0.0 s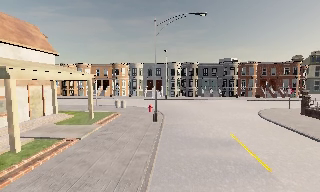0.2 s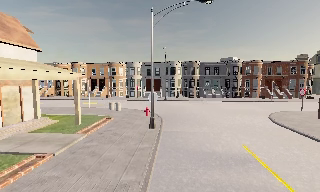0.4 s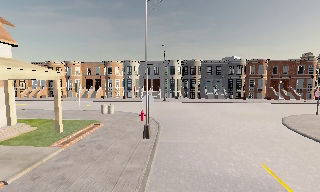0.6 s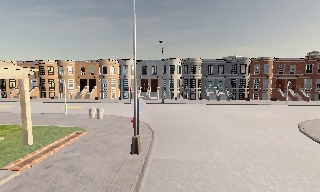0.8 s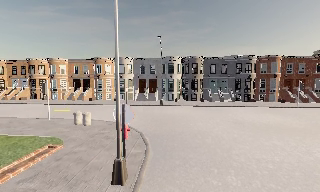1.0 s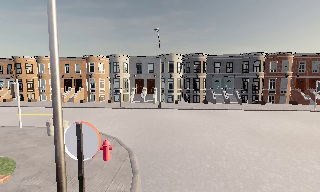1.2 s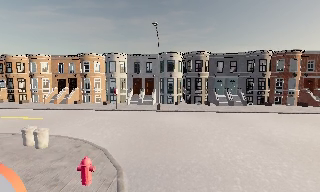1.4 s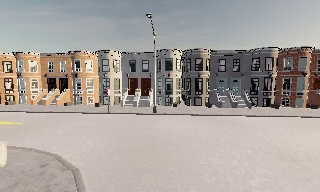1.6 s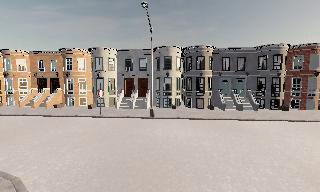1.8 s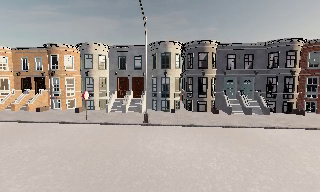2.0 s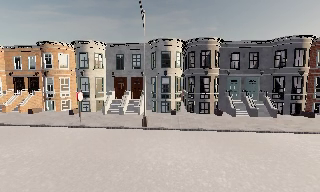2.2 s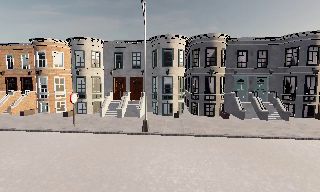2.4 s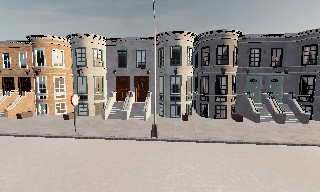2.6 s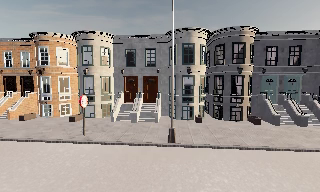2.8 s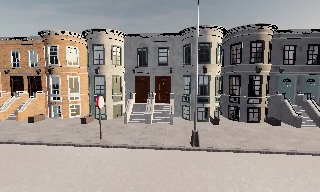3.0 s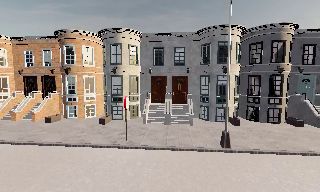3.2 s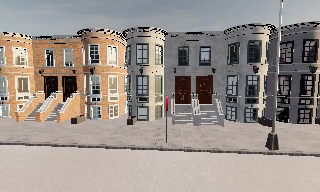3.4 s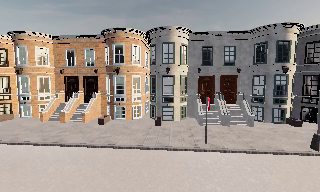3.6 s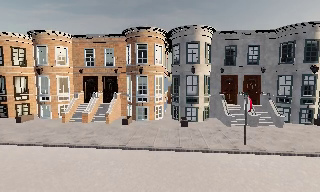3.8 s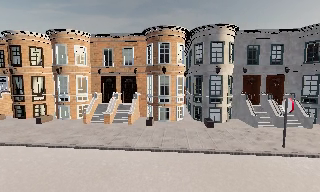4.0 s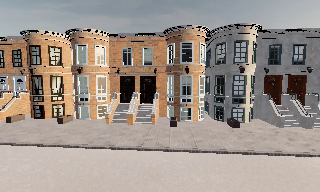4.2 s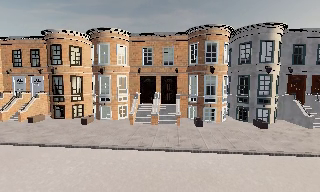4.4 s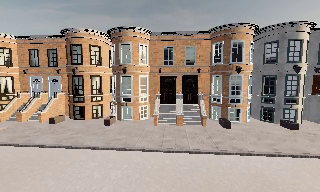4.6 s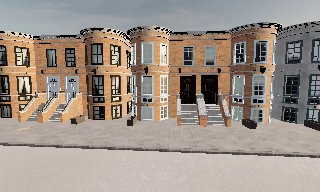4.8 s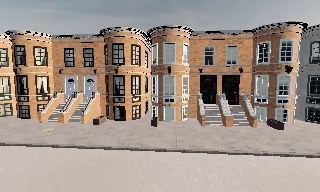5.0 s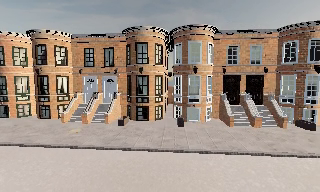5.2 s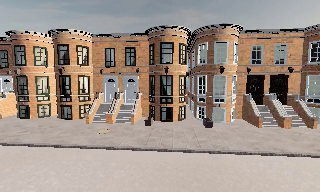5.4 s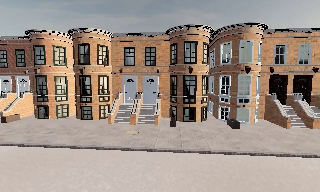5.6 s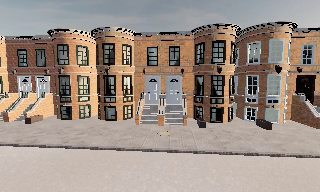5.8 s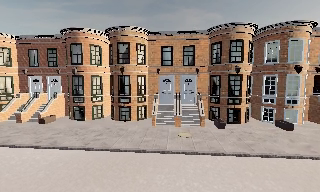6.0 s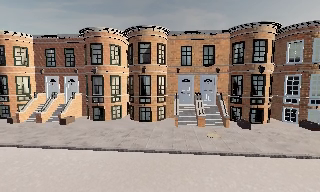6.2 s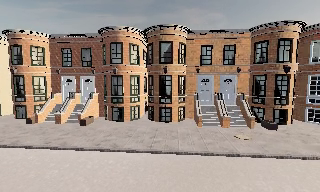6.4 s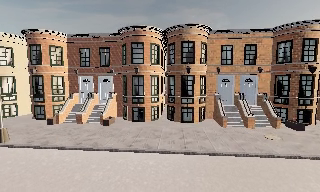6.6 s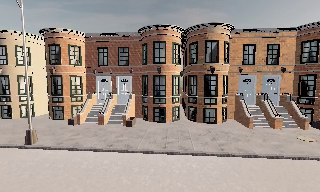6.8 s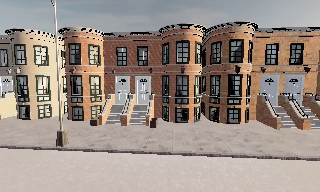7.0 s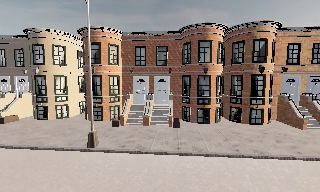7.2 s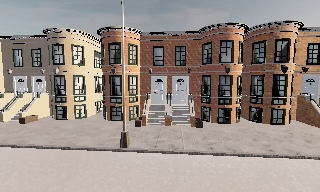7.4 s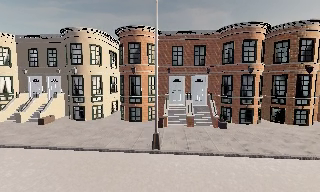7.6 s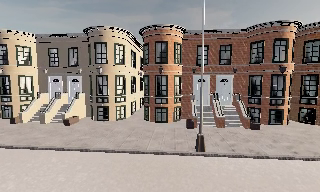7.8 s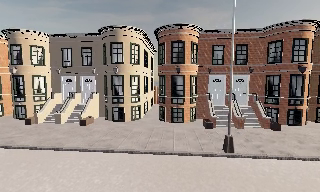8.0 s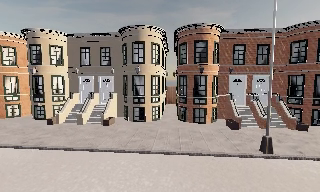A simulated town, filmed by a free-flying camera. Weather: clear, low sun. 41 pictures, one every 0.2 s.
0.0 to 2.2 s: The camera travels forward, about 19 m, so what stands in front looms larger.
2.2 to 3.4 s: The camera travels to its left, about 8 m, so close, fixed things drift to the right. It gains speed.
3.4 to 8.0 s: The camera travels to its left, about 35 m, so close, fixed things drift to the right.
The film runs backward here.
